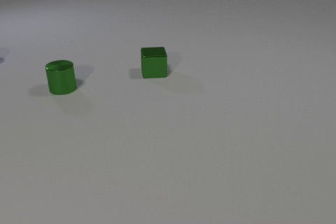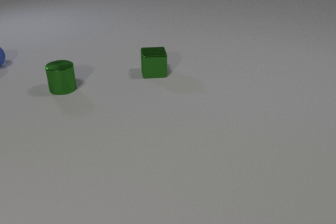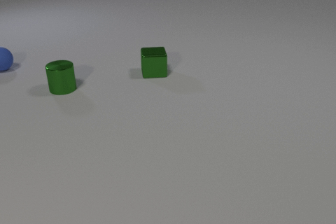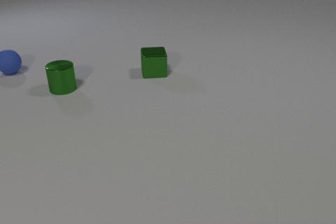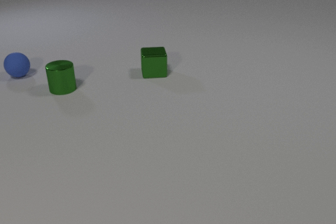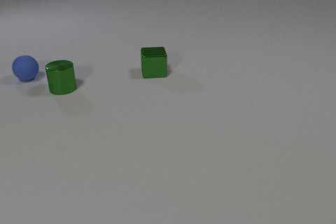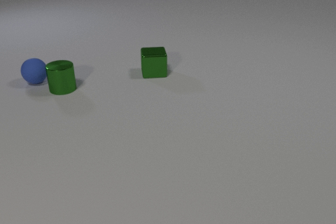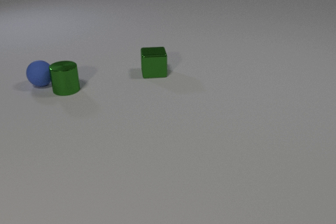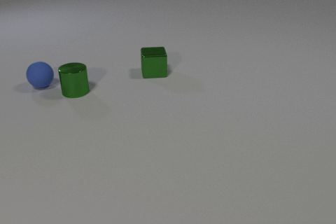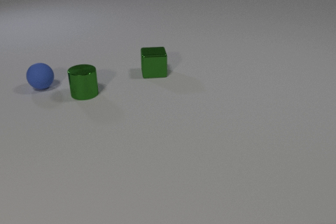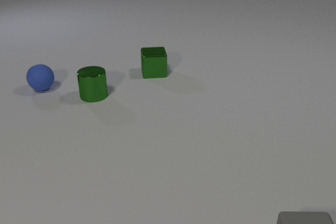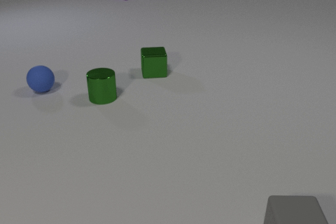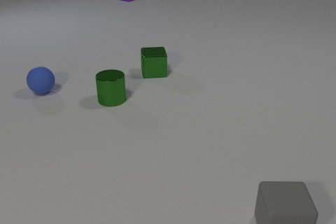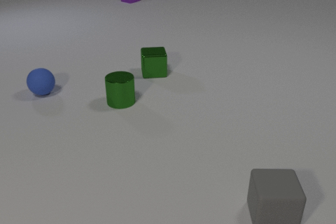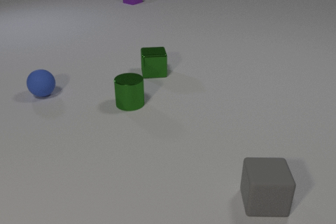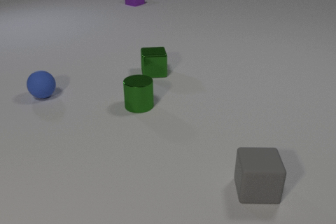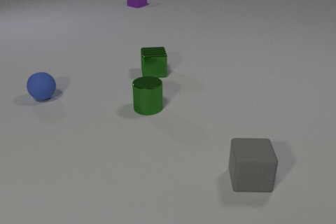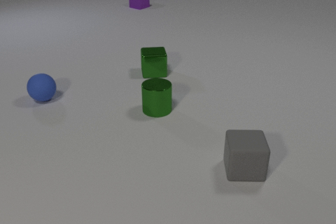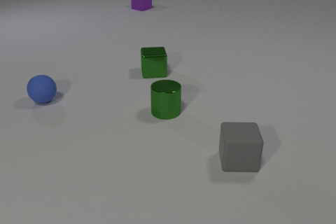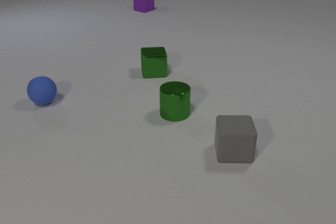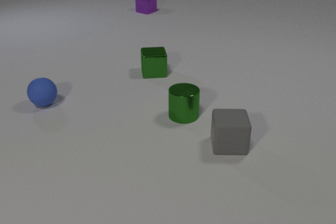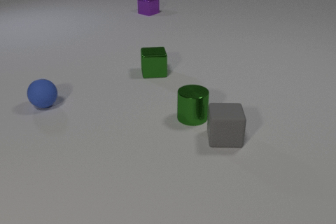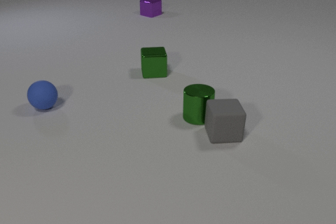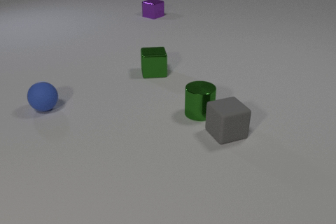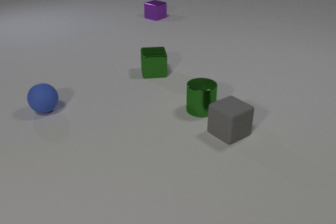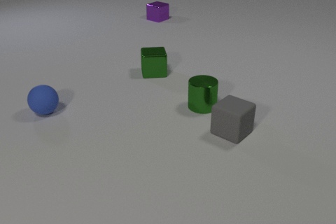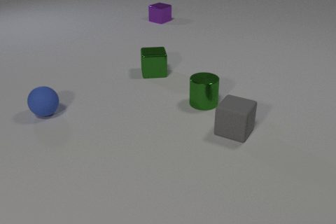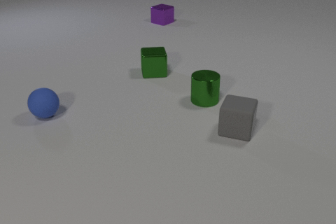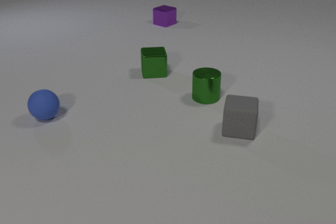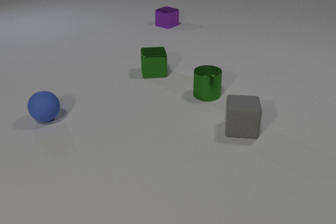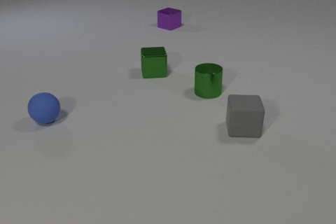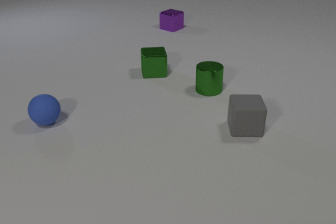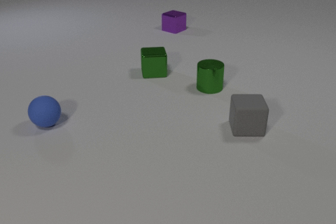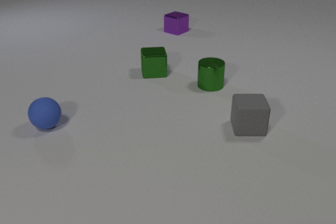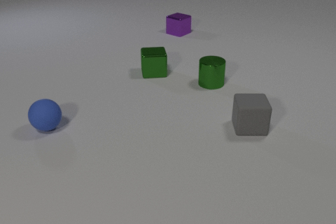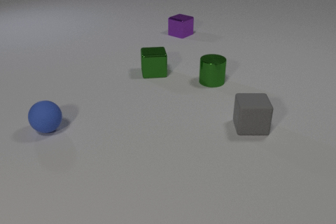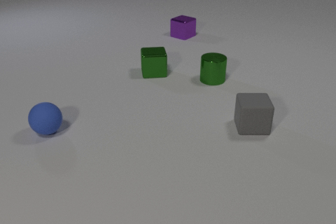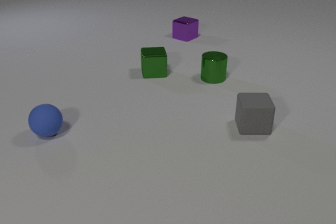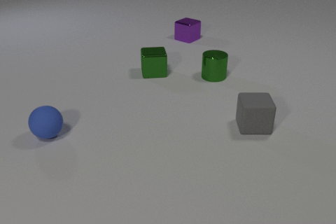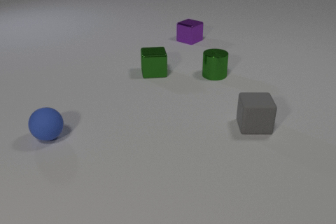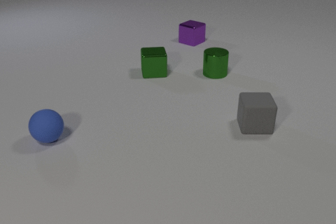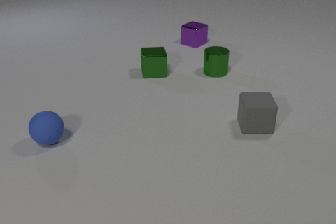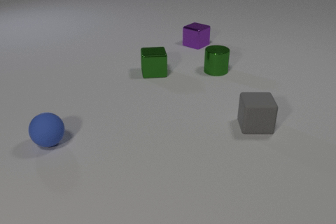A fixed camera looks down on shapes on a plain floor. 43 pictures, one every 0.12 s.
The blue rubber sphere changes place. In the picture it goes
toward the camera.
The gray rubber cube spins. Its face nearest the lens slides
to the right.
0.00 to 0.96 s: The blue rubber sphere comes in at the left edge, rolls toward the camera and to the right. The green metal cylinder slides to the right and toward the camera. The blue rubber sphere and the green metal cylinder collide.
0.96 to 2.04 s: The blue rubber sphere rolls toward the camera. The green metal cylinder slides to the right and toward the camera. The gray rubber cube comes in at the bottom edge, slides away from the camera and to the left. The purple metal cube comes in at the top edge, slides toward the camera.
2.04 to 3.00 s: The blue rubber sphere rolls toward the camera. The green metal cylinder slides to the right. The gray rubber cube slides away from the camera, spins counterclockwise seen from above by about 60 degrees, its near face sliding to the right. The purple metal cube slides toward the camera and to the right. The green metal cylinder and the gray rubber cube collide.
3.00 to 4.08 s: The blue rubber sphere rolls toward the camera. The green metal cylinder slides away from the camera. The gray rubber cube slides to the right and away from the camera, spins counterclockwise seen from above by about 45 degrees, its near face sliding to the right. The purple metal cube slides toward the camera and to the right.
4.08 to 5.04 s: The blue rubber sphere rolls toward the camera. The green metal cylinder slides away from the camera. The gray rubber cube moves, and ends about where it began. The purple metal cube slides toward the camera and to the right.
How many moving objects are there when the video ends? 4.
What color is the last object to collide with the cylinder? gray.
How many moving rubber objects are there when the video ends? 2.
